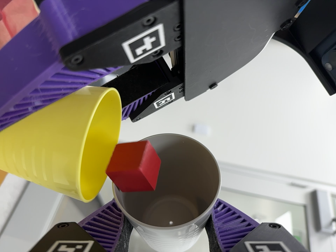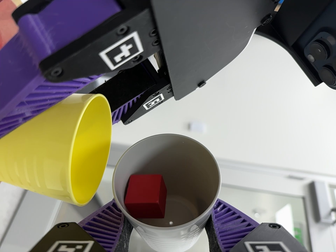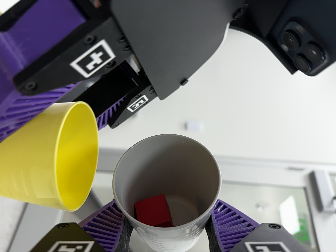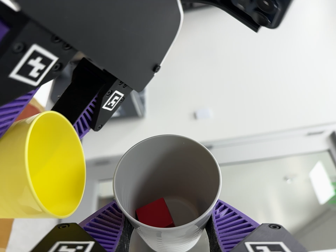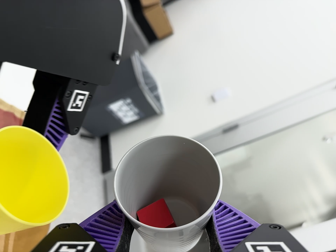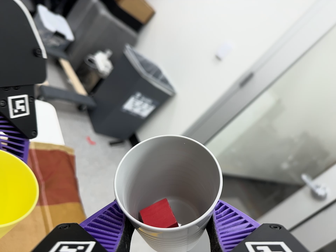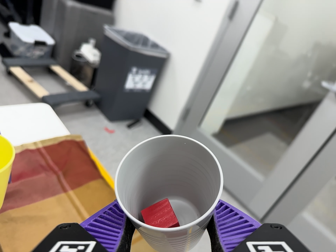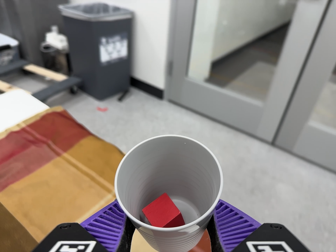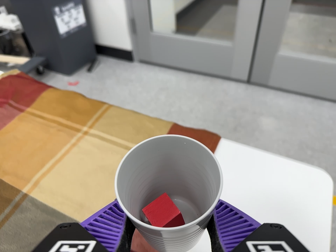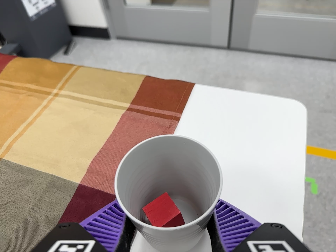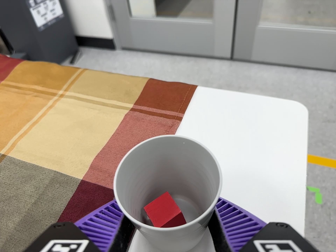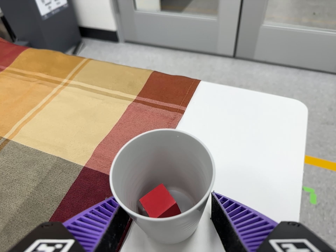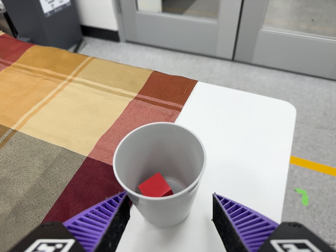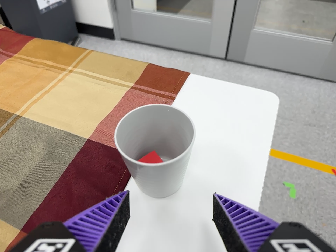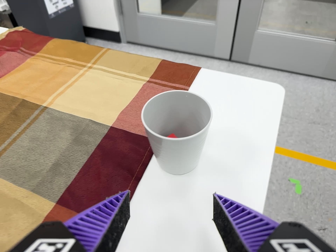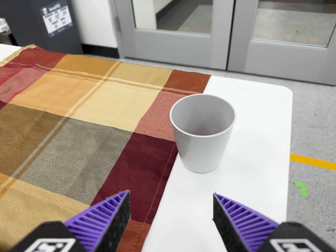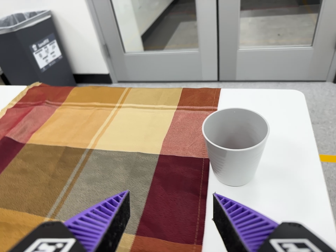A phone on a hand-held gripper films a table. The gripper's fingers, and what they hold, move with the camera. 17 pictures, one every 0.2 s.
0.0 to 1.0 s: The camera pans to its left by about 15 degrees. It travels to its right, about 16 cm. It rolls about its line of sight by about 55 degrees, and the scene rotates counterclockwise.
1.0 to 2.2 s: The camera travels toward the bottom of its view and to its right, about 28 cm, so close, fixed things drift upward. Its aim tips toward the bottom of its view by about 25 degrees, and the scene shifts upward. It rolls about its line of sight by about 55 degrees, and the scene rotates counterclockwise.
2.2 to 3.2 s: The camera travels backward, to its left and toward the bottom of its view, about 16 cm, so what stands in front gets smaller. It rolls about its line of sight by about 10 degrees, and the scene rotates counterclockwise.
The film runs backward here.
